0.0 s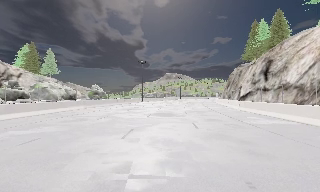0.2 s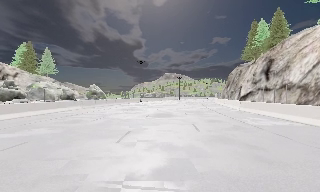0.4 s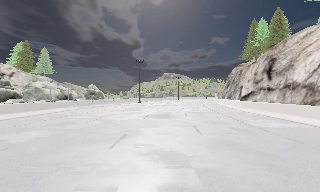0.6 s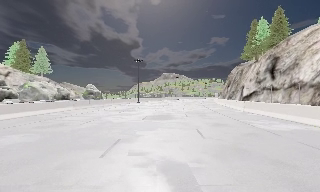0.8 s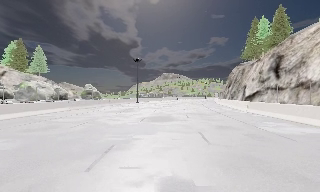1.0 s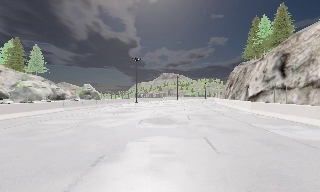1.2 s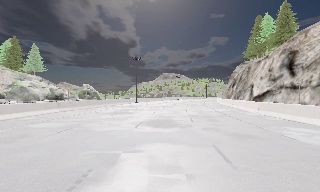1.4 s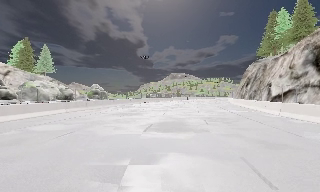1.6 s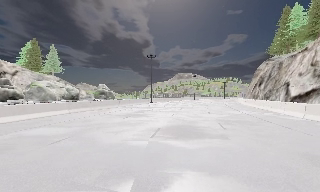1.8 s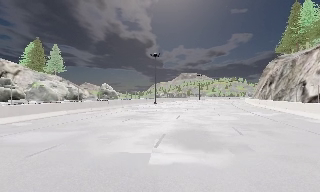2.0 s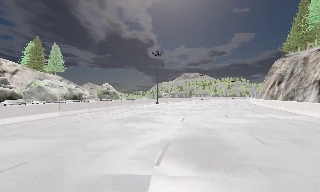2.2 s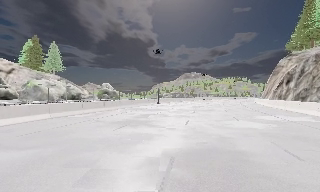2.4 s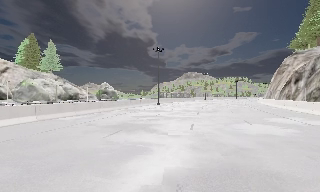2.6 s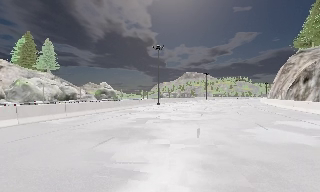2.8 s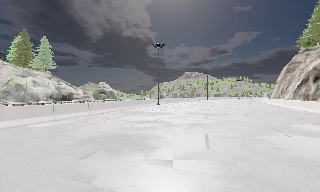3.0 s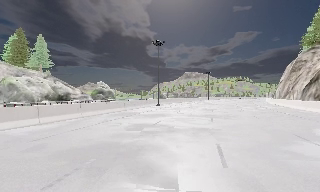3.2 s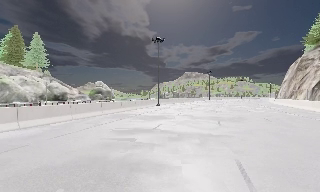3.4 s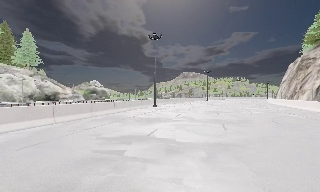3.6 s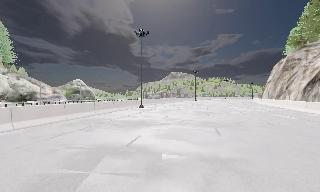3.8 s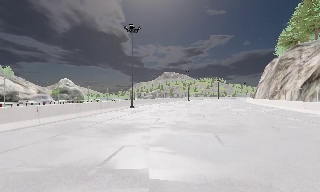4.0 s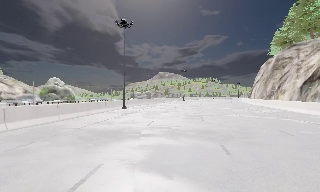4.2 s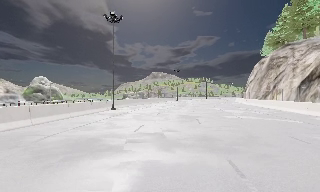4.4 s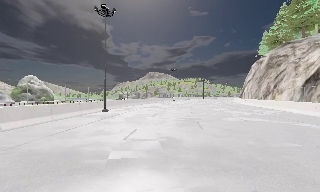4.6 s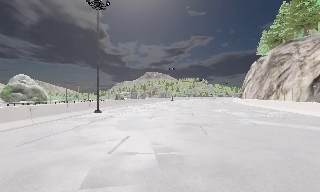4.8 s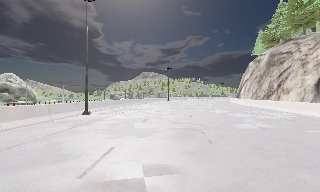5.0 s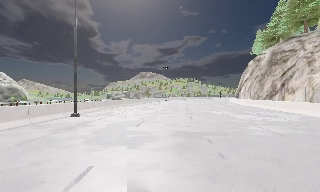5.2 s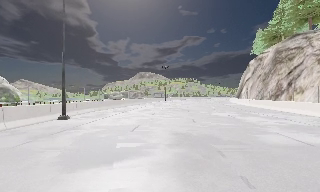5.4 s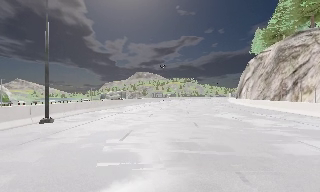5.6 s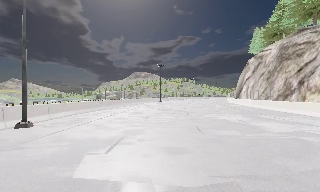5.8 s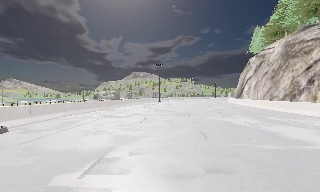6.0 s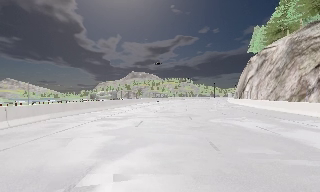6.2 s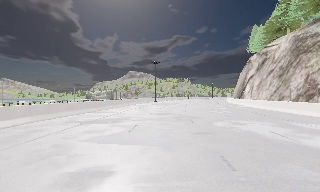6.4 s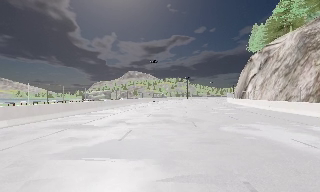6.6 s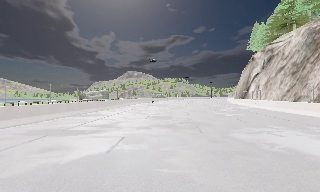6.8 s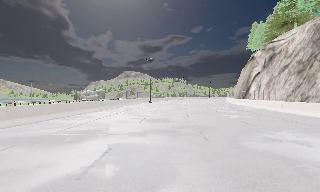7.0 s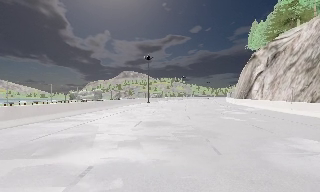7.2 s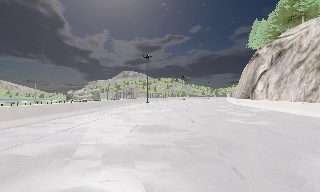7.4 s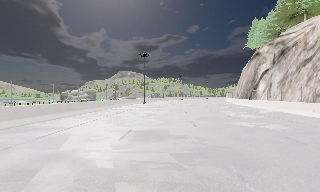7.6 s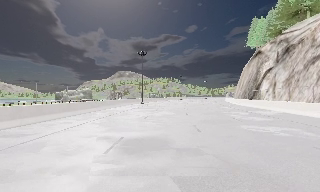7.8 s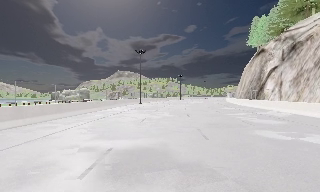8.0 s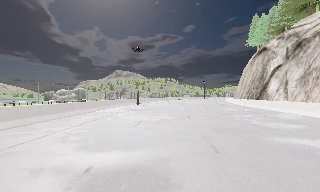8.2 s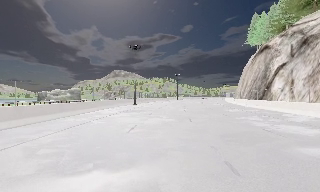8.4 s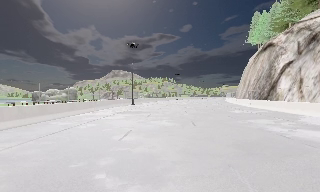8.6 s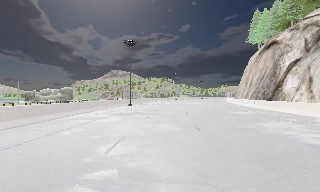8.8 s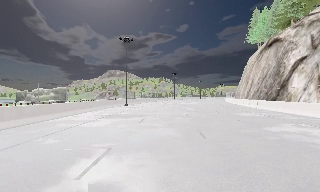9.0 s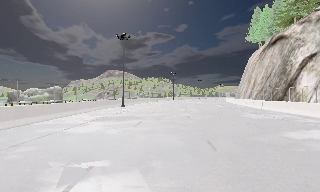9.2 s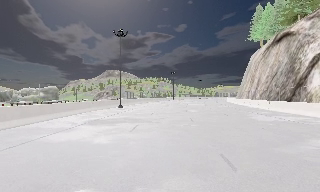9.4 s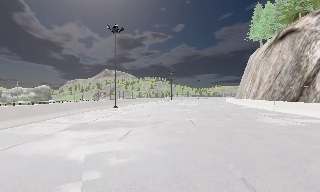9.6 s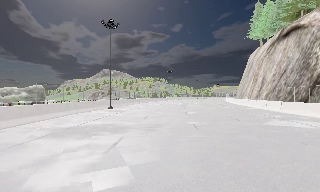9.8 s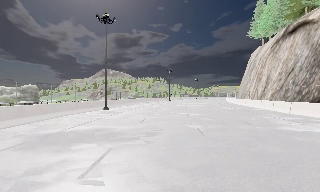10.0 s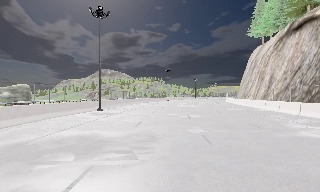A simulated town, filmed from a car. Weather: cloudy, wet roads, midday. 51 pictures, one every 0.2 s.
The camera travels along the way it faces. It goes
forward.
0.0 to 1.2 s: The camera travels forward, about 5 m, so what stands in front looms larger. It gains speed.
1.2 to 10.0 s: The scene slides to the left, as the camera pans about 20 degrees to its right. It travels forward, about 65 m, so what stands in front looms larger.
The film runs forward here.
